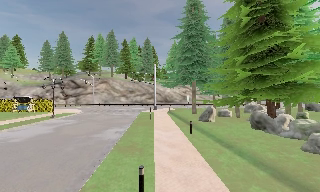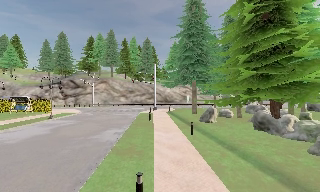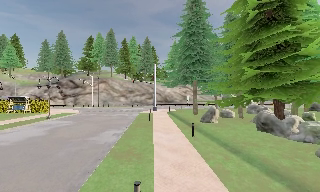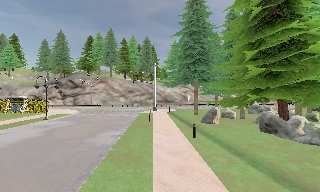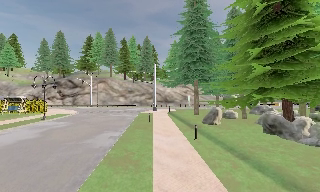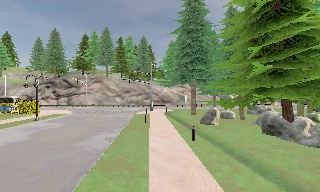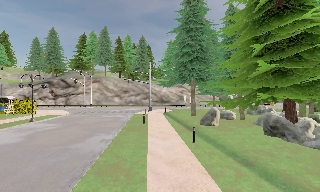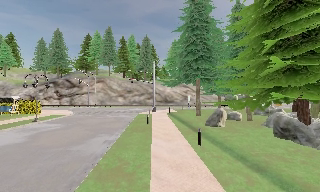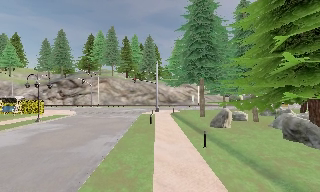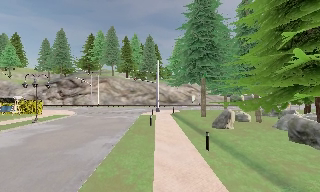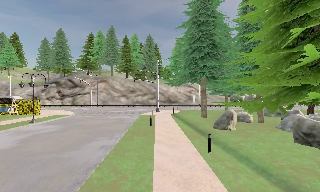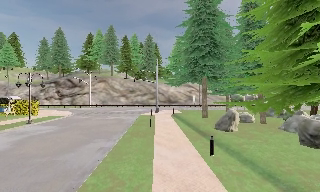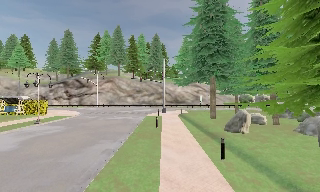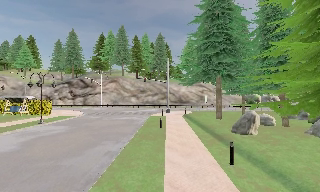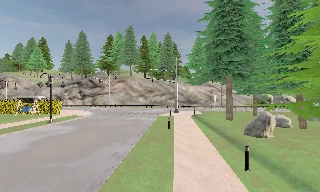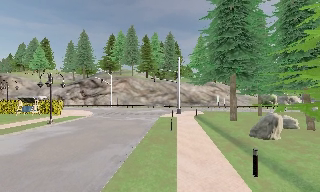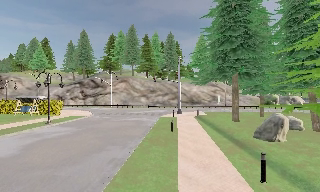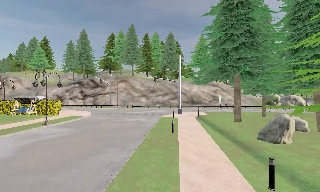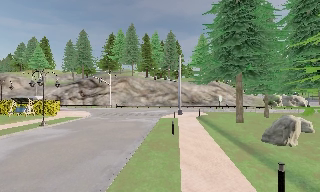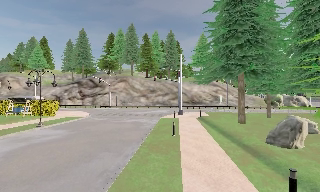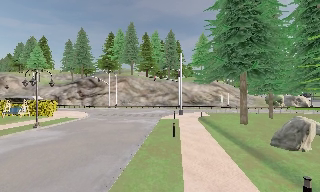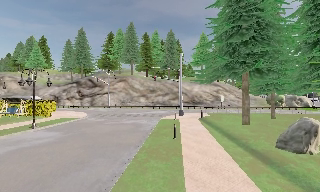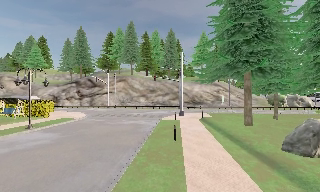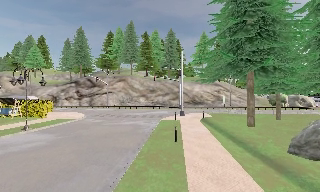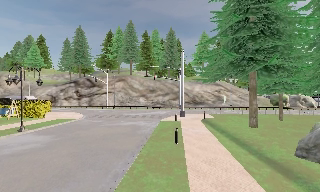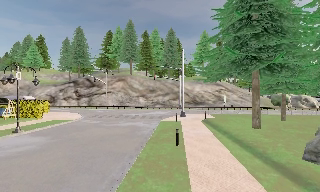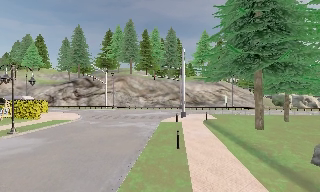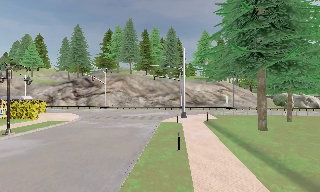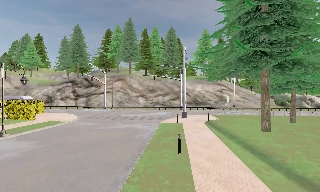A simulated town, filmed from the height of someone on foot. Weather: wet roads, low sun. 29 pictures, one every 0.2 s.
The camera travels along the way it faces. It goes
forward.
0.0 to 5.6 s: The camera travels forward, about 10 m, so what stands in front looms larger.
The film runs forward here.
